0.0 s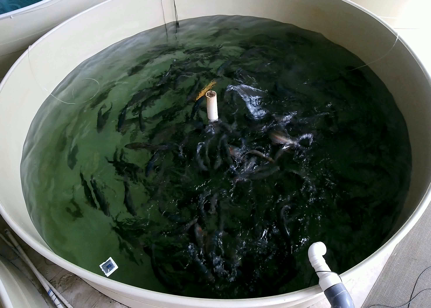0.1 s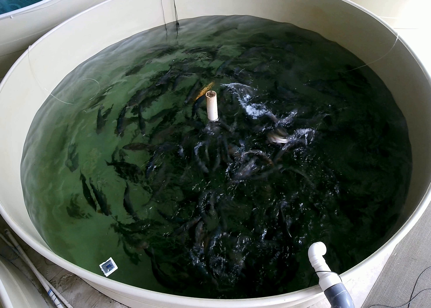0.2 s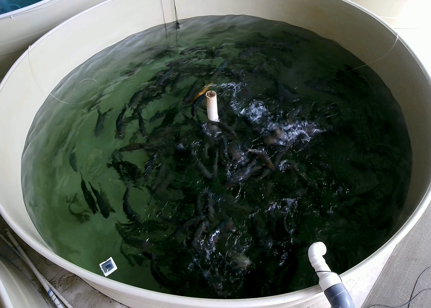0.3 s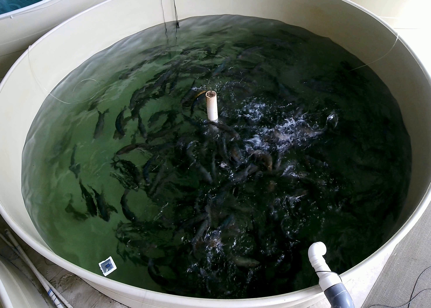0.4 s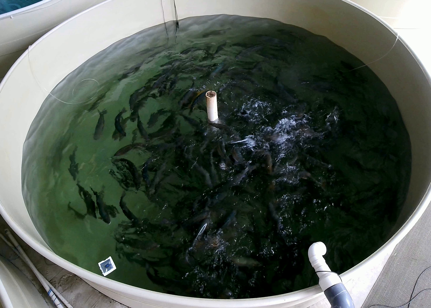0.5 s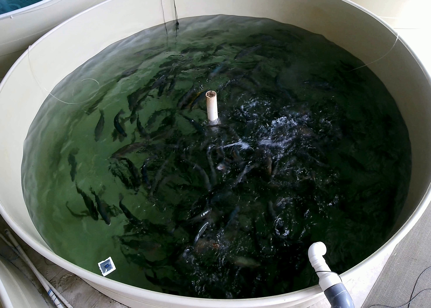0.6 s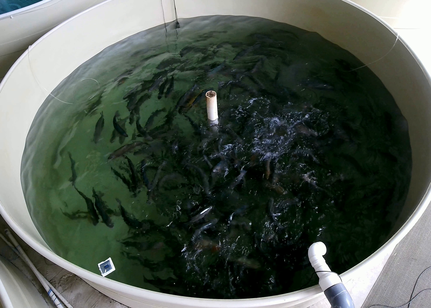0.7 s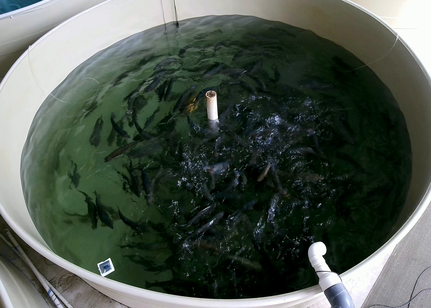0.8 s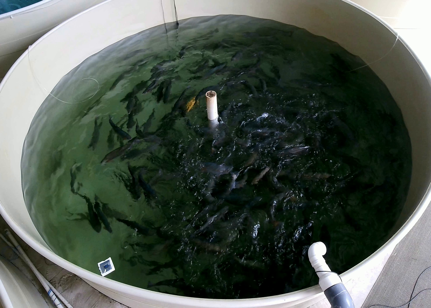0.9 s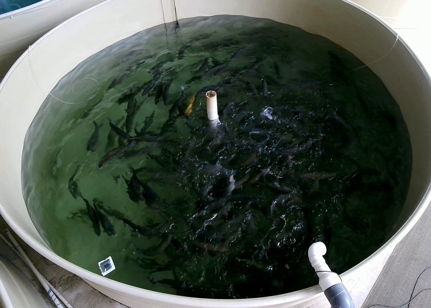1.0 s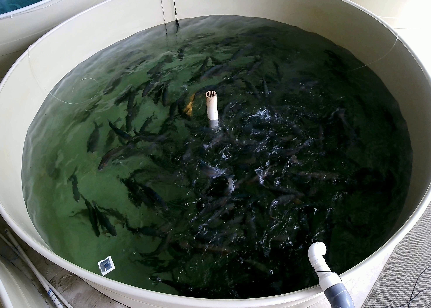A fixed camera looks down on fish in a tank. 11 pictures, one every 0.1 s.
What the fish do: Strong feeding.
